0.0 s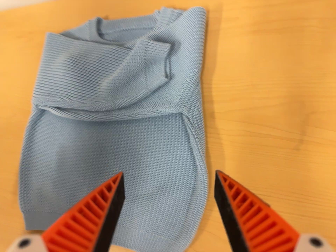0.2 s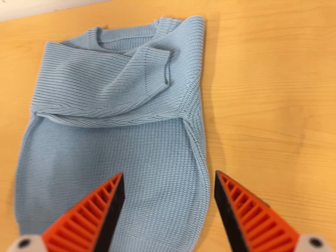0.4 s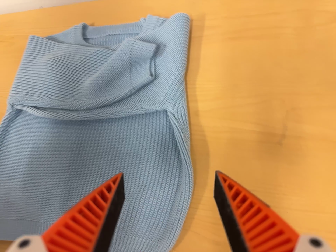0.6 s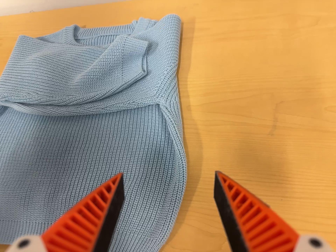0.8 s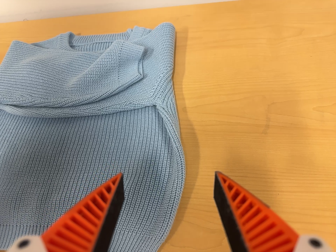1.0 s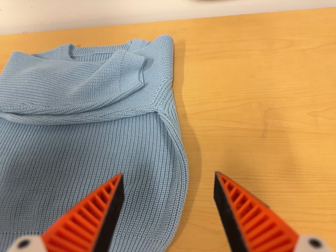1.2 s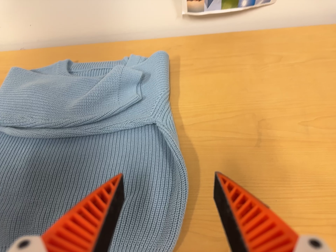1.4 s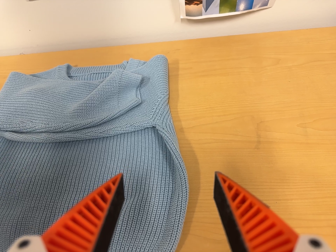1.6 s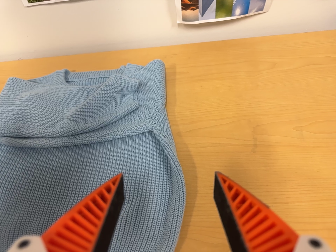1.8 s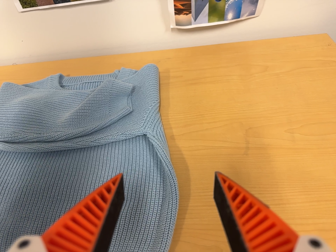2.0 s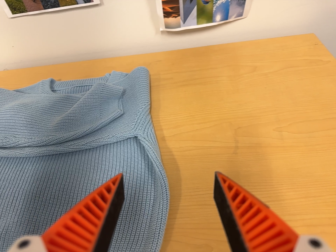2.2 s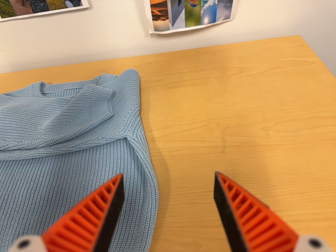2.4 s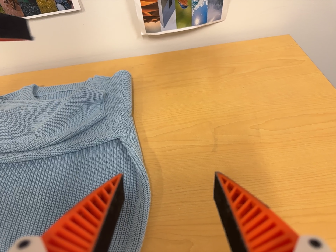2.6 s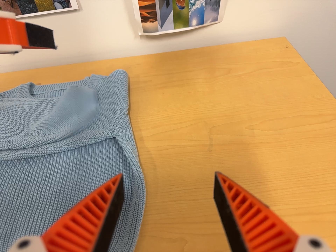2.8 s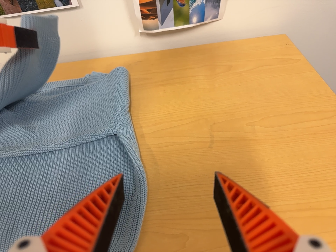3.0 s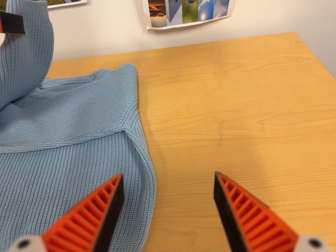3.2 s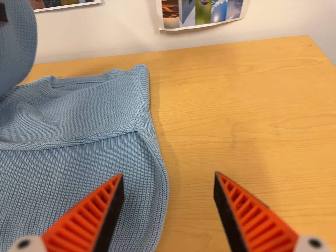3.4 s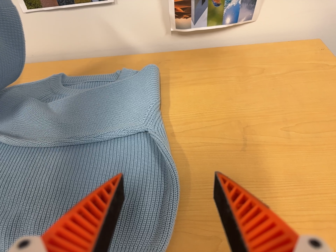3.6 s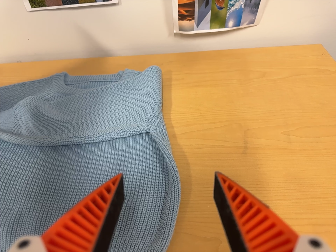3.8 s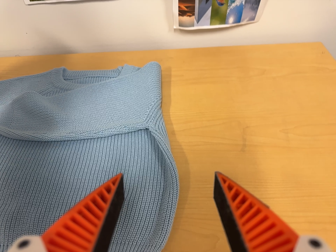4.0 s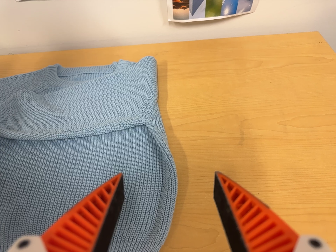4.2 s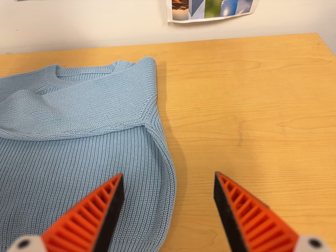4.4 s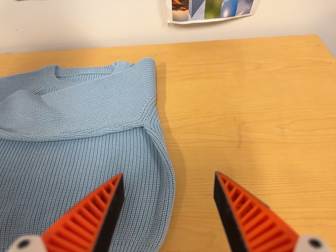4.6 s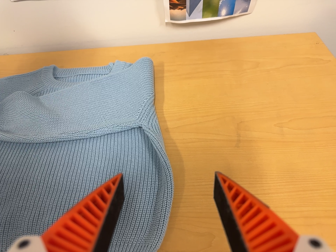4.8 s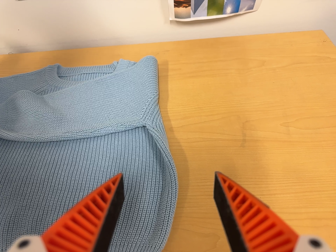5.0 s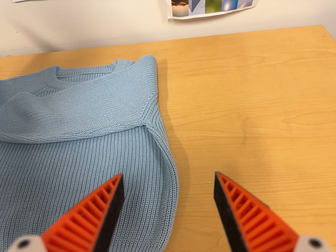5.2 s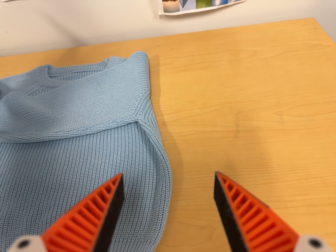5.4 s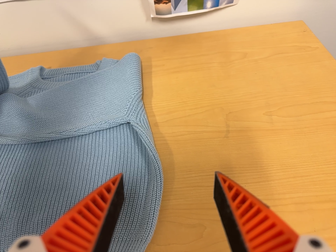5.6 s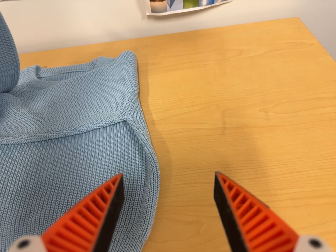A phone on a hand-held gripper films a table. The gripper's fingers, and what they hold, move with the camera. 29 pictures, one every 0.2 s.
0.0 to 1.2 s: The camera pans to its right by about 15 degrees. It travels toward the bottom of its view and to its left, about 16 cm. Its aim tips toward the top of its view by about 25 degrees.
1.2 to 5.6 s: The camera shifts only a little, or ends up much as it began.
The film runs backward here.
